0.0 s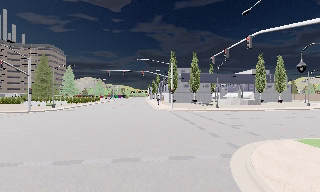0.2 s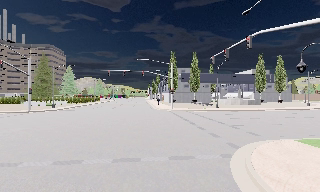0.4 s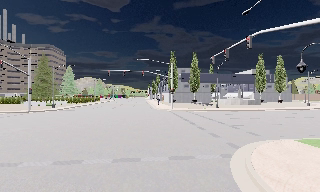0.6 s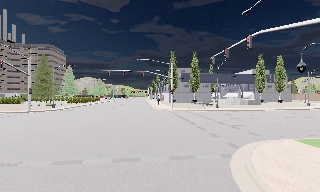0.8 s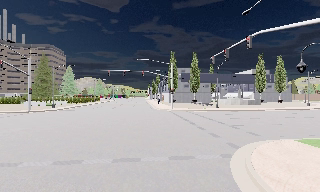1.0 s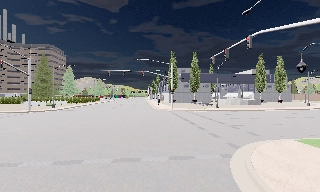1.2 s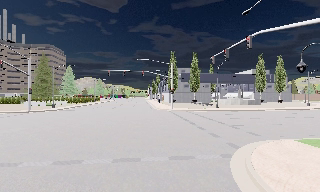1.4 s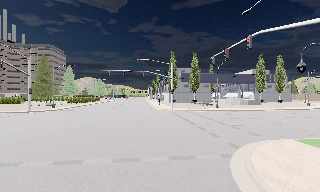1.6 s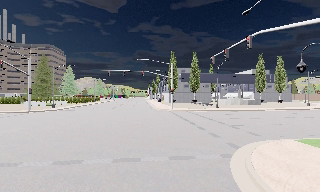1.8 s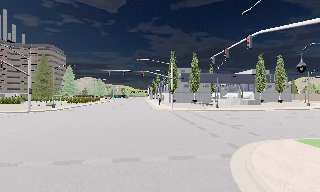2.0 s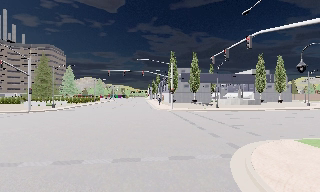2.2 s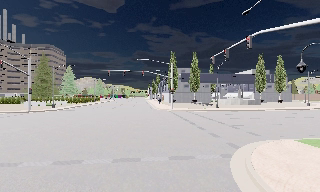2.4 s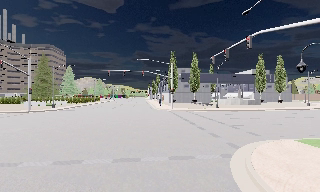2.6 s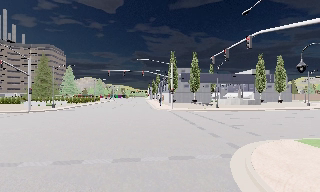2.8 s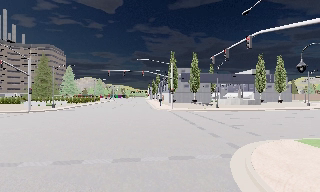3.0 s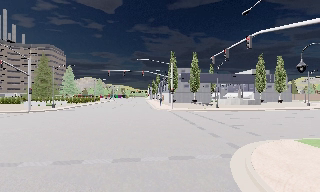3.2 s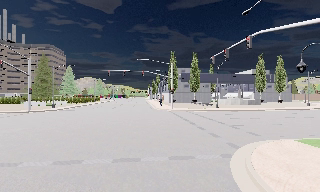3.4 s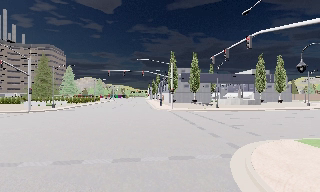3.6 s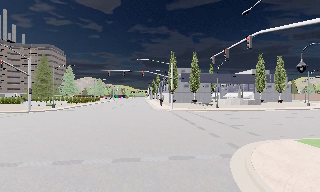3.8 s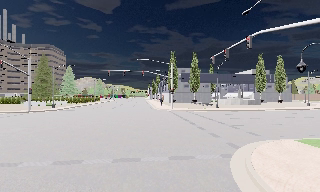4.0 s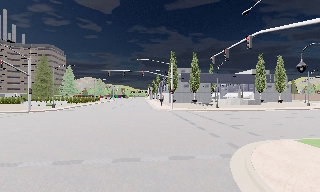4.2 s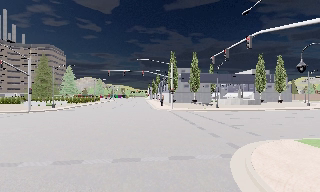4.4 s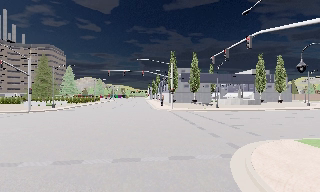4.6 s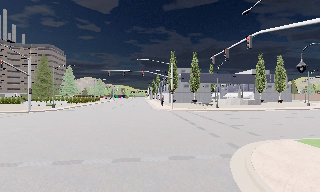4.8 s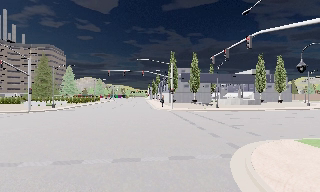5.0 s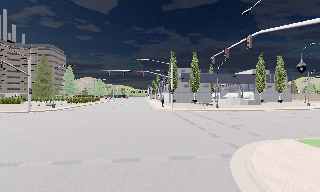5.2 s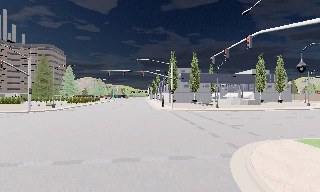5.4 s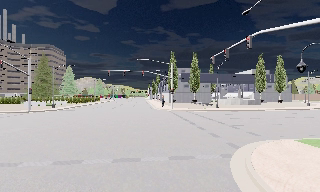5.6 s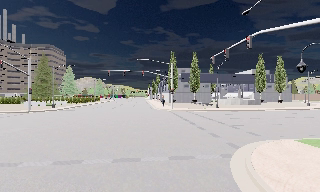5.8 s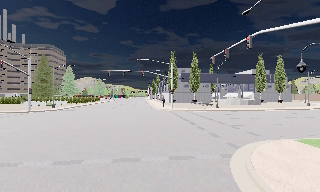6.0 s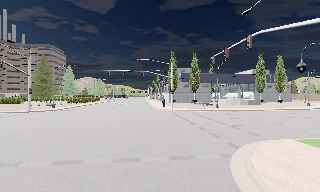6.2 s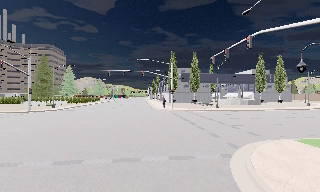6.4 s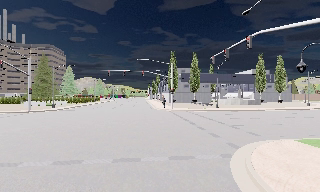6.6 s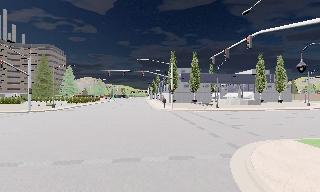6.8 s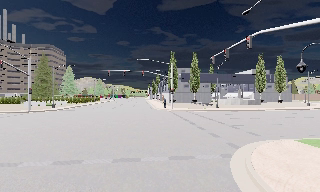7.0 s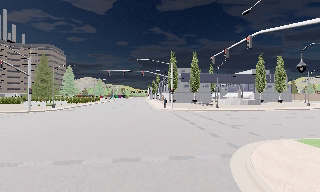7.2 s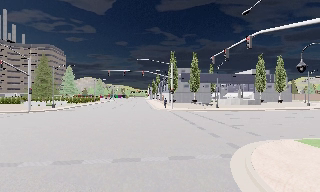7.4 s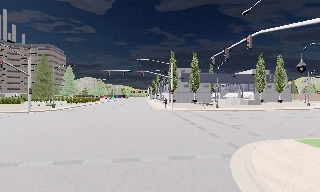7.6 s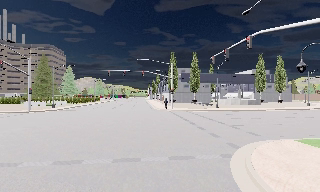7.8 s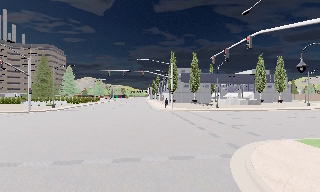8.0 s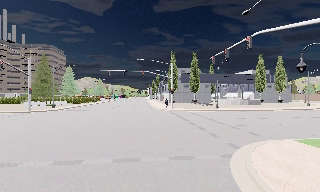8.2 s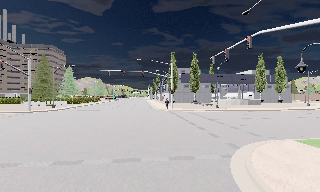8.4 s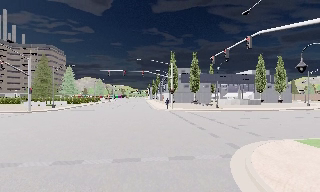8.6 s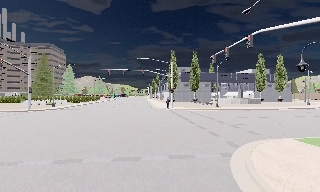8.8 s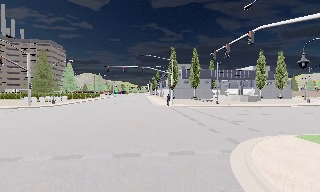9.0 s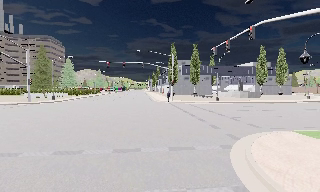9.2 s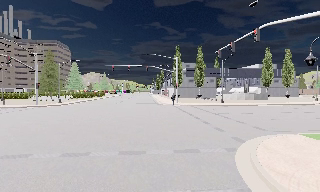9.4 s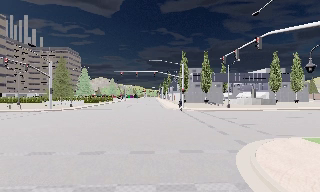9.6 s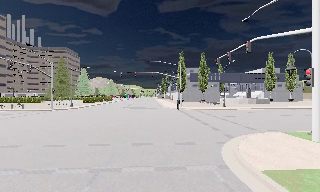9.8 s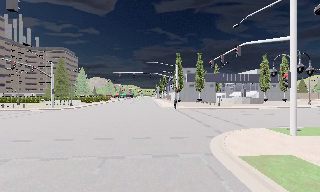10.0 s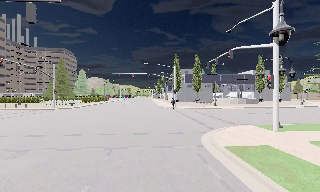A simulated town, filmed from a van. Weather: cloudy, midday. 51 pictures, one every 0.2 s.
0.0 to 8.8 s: The camera keeps its place and its aim.
8.8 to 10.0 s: The camera travels backward, about 4 m, so what stands in front gets smaller. It gains speed.
The film runs backward here.
